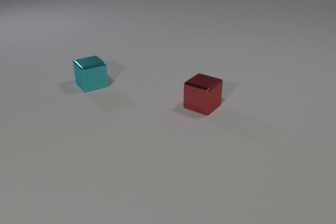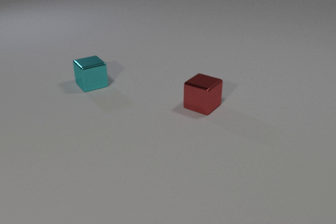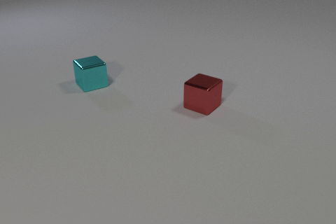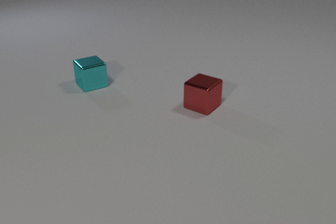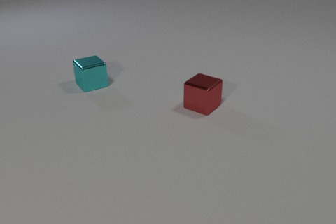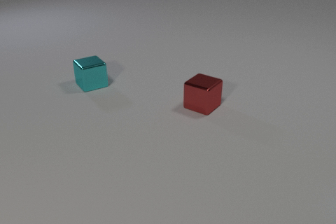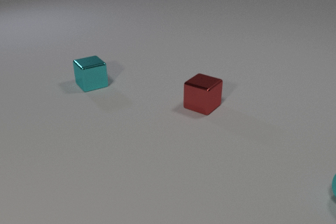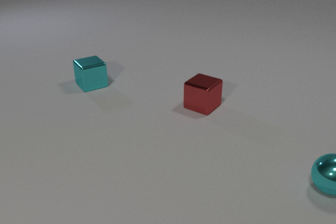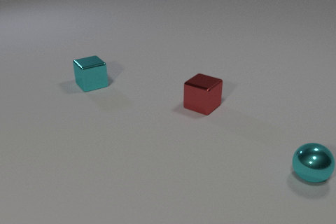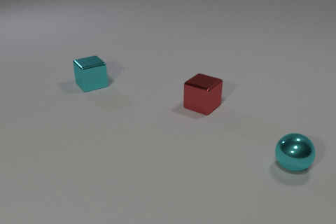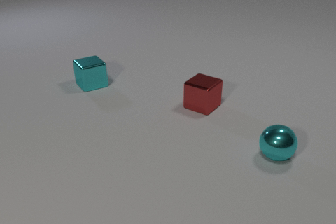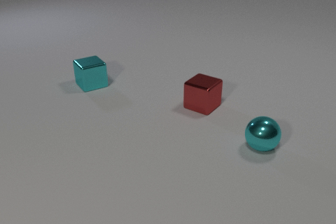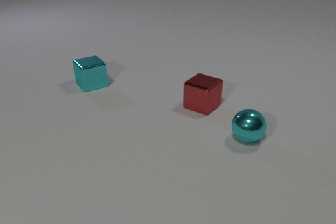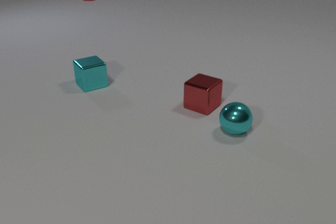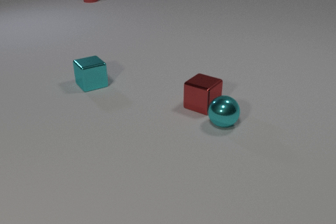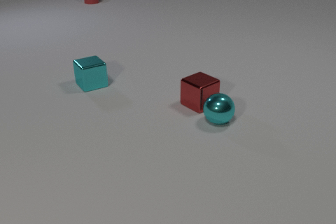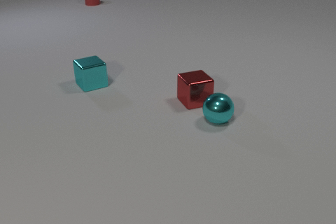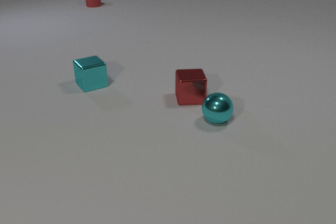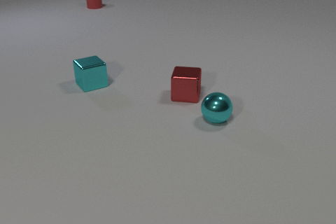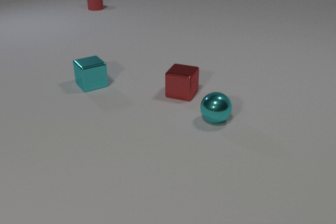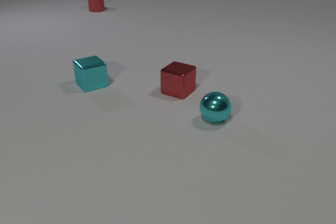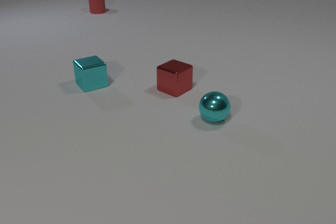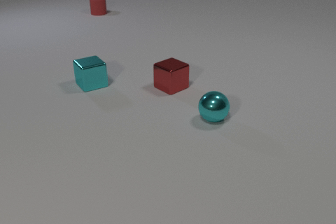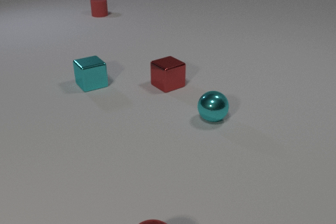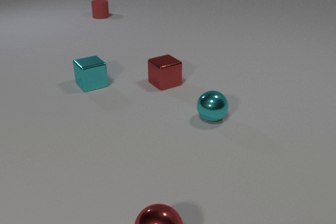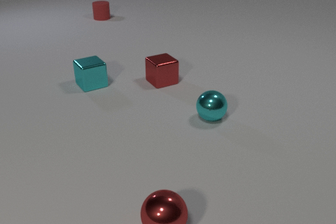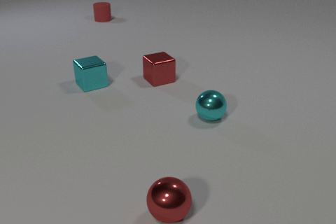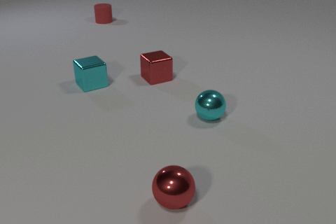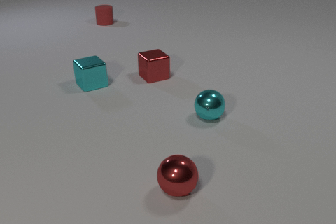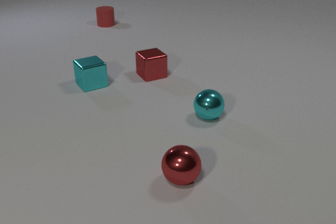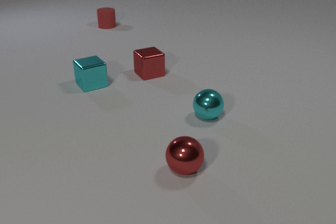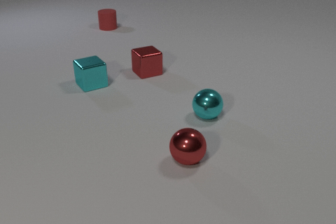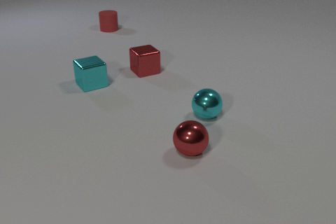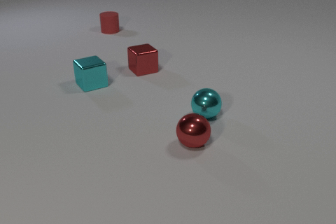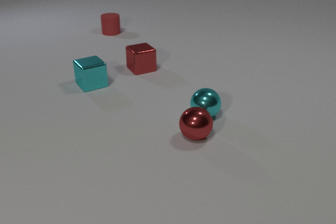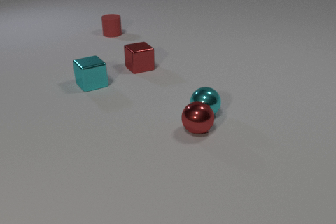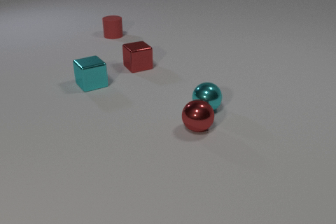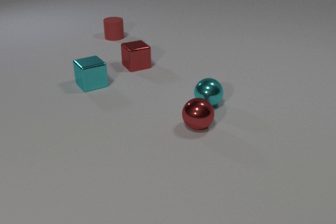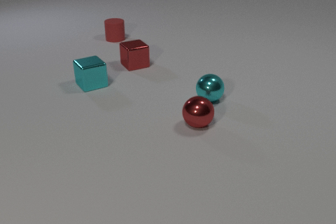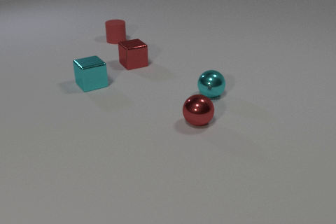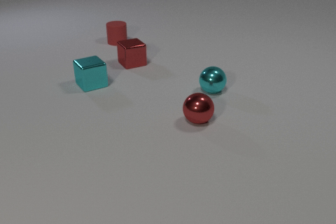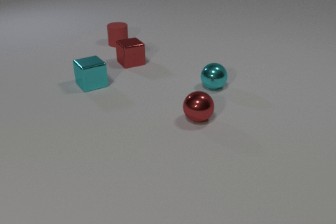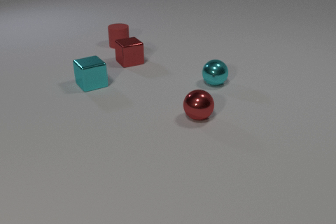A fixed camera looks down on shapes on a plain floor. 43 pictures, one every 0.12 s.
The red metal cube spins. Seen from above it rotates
clockwise.
The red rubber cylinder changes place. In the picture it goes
toward the camera.
0.00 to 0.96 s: The cyan metal sphere comes in at the right edge, rolls to the left and away from the camera.
0.96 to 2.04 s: The cyan metal sphere rolls to the left and away from the camera. The red metal cube slides away from the camera and to the left, spins so that its near face slides to the left, clockwise seen from above. The red rubber cylinder comes in at the top edge, slides toward the camera. The cyan metal sphere and the red metal cube collide.
2.04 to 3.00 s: The red metal cube slides away from the camera and to the left, spins so that its near face slides to the left, clockwise seen from above. The red rubber cylinder slides toward the camera. The red metal sphere comes in at the bottom edge, rolls away from the camera.
3.00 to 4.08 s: The red metal cube slides away from the camera and to the left. The red rubber cylinder slides toward the camera. The red metal sphere rolls away from the camera.
4.08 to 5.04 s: The cyan metal sphere rolls away from the camera. The red metal cube slides away from the camera and to the left. The red rubber cylinder slides toward the camera. The red metal sphere rolls away from the camera. The cyan metal sphere and the red metal sphere collide.
How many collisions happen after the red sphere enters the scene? 1.
Are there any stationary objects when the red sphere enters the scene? yes.
Are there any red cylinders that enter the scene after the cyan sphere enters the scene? yes.
